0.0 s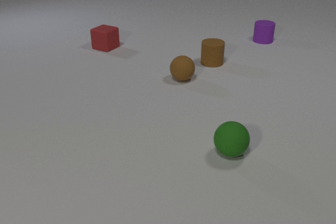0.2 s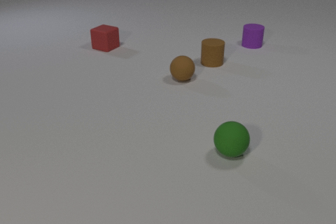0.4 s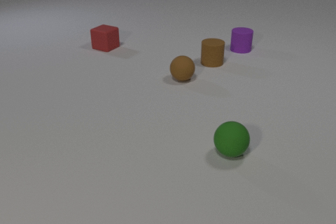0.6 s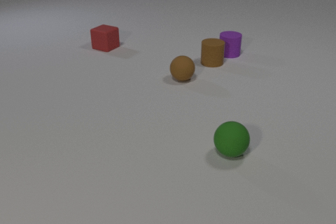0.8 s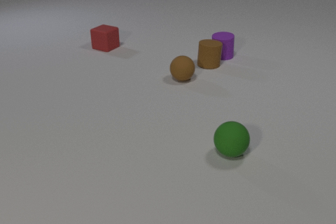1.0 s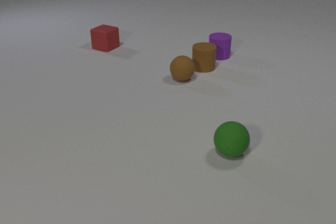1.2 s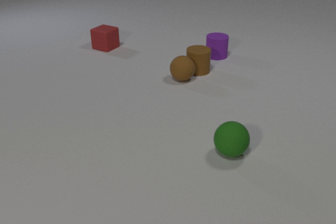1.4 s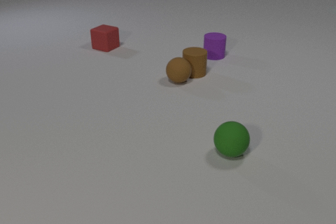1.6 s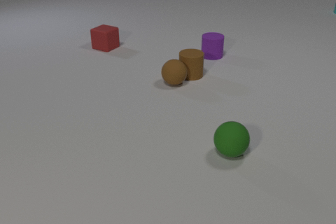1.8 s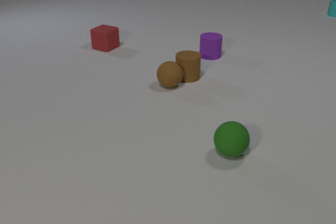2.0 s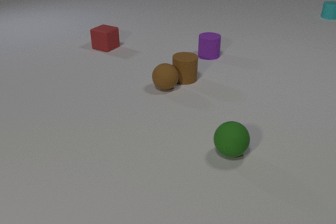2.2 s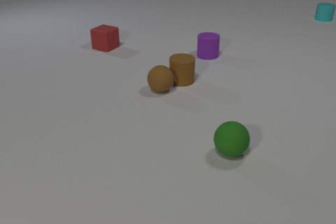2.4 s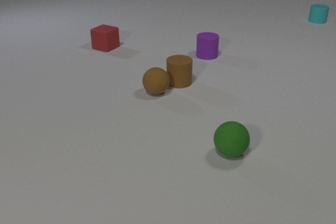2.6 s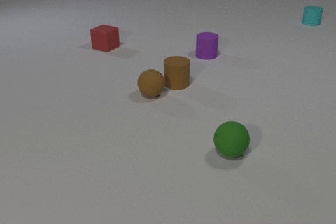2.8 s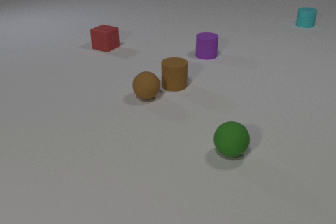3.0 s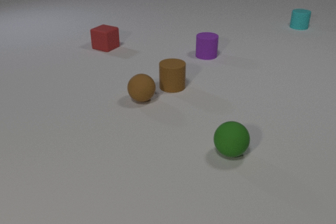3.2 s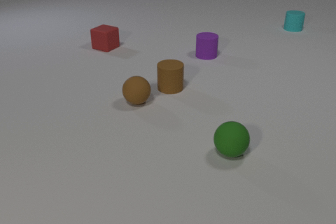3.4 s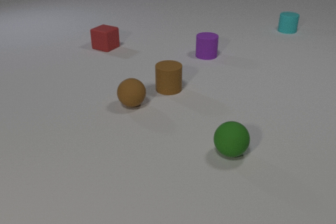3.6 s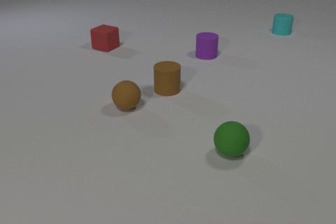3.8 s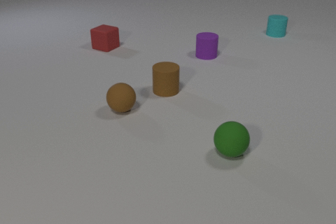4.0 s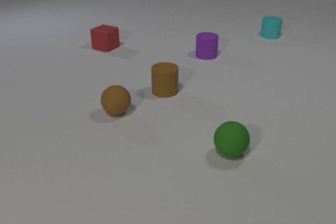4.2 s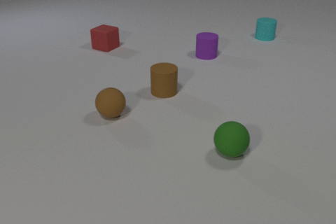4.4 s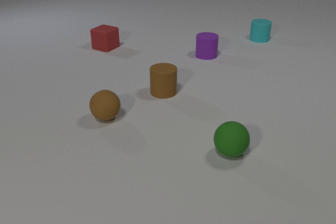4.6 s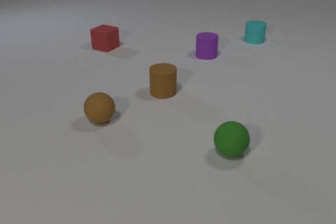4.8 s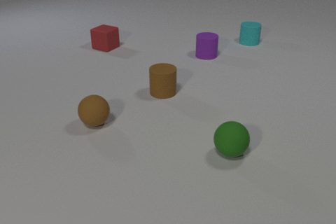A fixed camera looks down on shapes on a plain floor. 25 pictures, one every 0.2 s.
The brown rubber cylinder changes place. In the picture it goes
toward the camera.
0.0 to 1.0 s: The purple rubber cylinder slides toward the camera and to the left. The brown rubber cylinder slides toward the camera and to the left. The purple rubber cylinder and the brown rubber cylinder collide.
1.0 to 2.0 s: The purple rubber cylinder slides to the left. The brown rubber cylinder slides toward the camera and to the left. The cyan rubber cylinder comes in at the right edge, slides toward the camera and to the left. The brown rubber sphere rolls toward the camera and to the left. The brown rubber cylinder and the brown rubber sphere collide.
2.0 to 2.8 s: The brown rubber cylinder slides toward the camera and to the left. The cyan rubber cylinder slides toward the camera and to the left. The brown rubber sphere rolls toward the camera and to the left.
2.8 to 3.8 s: The brown rubber cylinder slides toward the camera and to the left. The cyan rubber cylinder slides toward the camera and to the left. The brown rubber sphere rolls to the left and toward the camera.
3.8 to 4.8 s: The cyan rubber cylinder slides toward the camera and to the left. The brown rubber sphere rolls to the left and toward the camera.
How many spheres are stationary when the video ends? 1.
What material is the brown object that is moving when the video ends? rubber.
What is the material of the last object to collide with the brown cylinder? rubber.
